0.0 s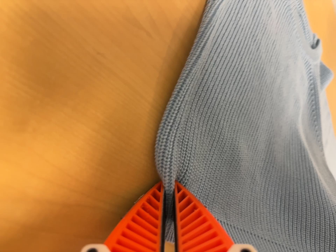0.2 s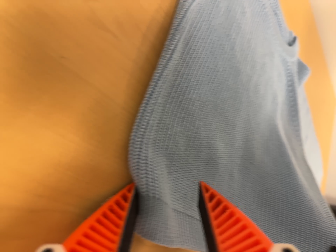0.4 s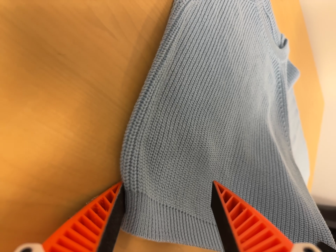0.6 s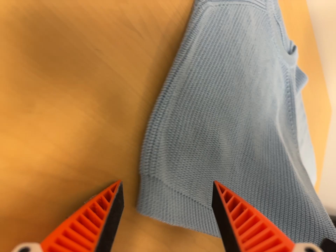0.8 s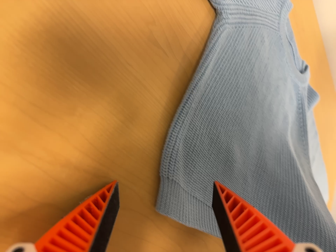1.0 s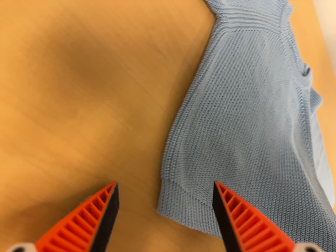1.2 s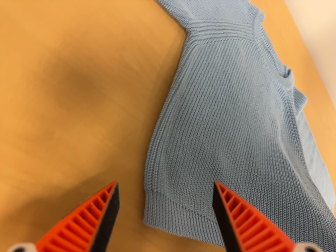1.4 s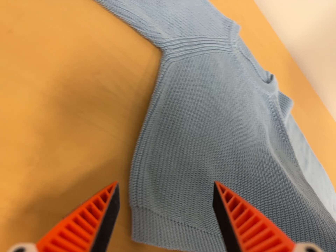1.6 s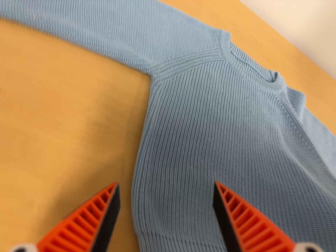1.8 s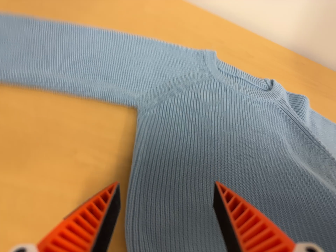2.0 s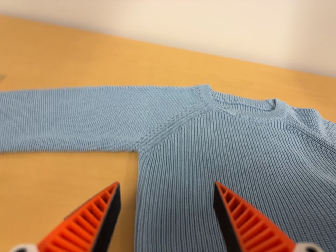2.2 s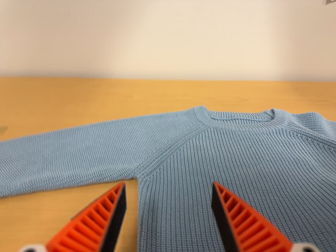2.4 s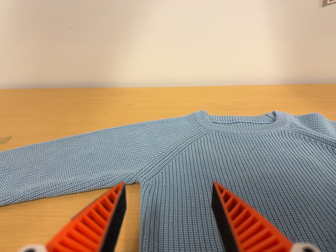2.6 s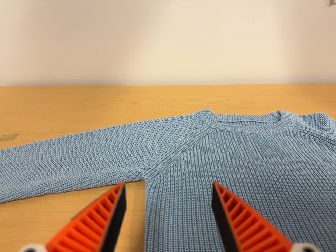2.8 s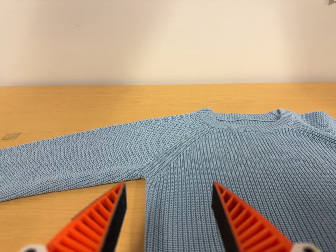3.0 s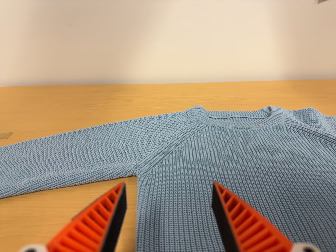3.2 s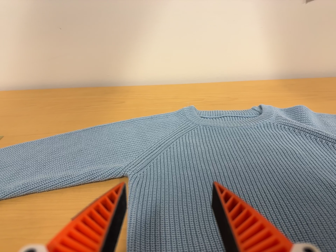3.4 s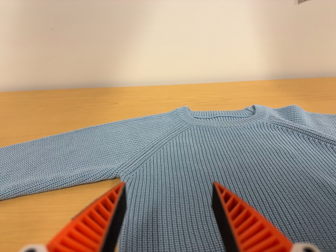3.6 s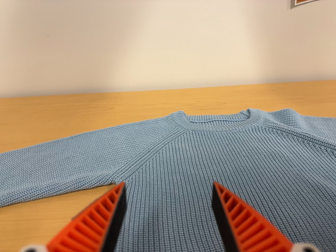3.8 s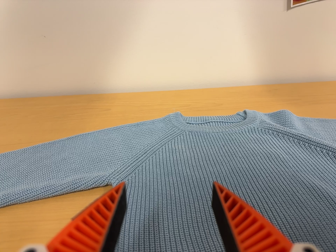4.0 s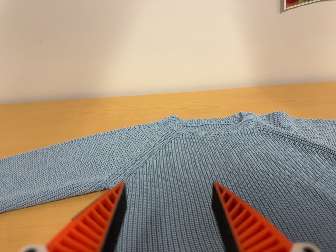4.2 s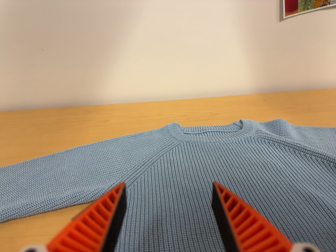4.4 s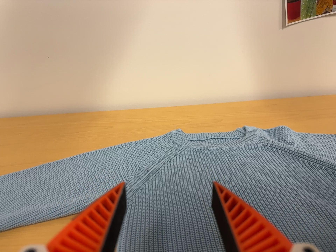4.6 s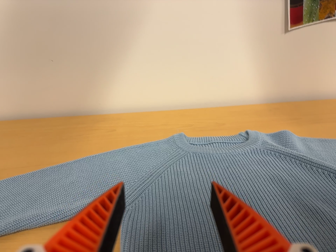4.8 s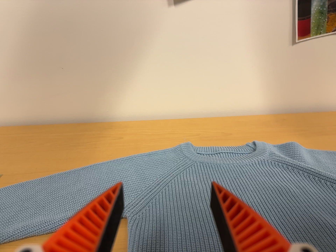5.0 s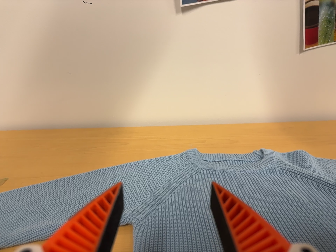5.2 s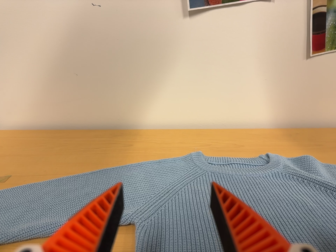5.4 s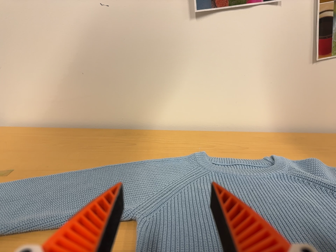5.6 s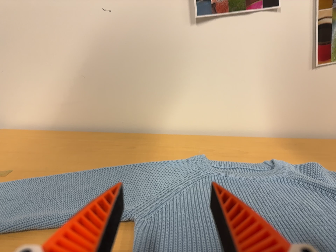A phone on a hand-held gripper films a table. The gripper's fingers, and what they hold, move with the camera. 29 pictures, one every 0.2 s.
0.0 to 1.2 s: The camera travels backward, about 7 cm, so what stands in front gets smaller. Its aim tips toward the top of its view by about 10 degrees, and the scene shifts downward.
1.2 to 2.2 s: The camera pans to its left by about 20 degrees. It travels to its right, about 18 cm. Its aim tips toward the top of its view by about 35 degrees, and the scene shifts downward. It rolls about its line of sight by about 45 degrees, and the scene rotates counterclockwise.
2.2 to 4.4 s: The camera shifts only a little, or ends up much as it began.
4.4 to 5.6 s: The camera travels toward the bottom of its view, about 5 cm. Its aim tips toward the top of its view by about 10 degrees.
The film runs backward here.
